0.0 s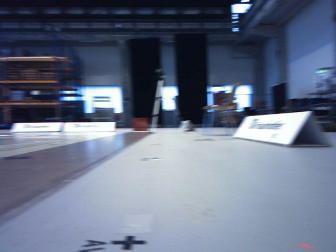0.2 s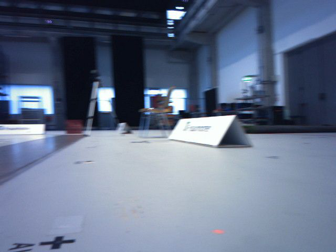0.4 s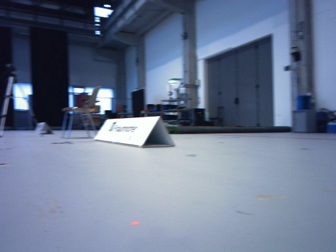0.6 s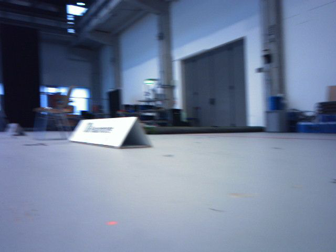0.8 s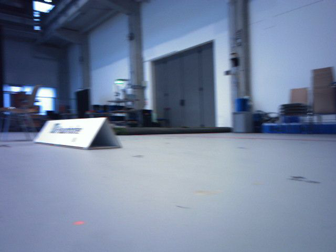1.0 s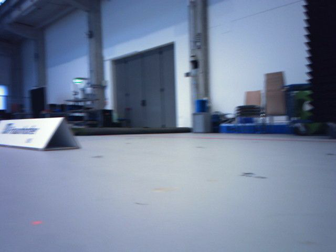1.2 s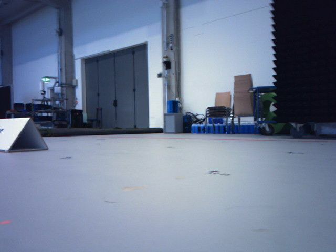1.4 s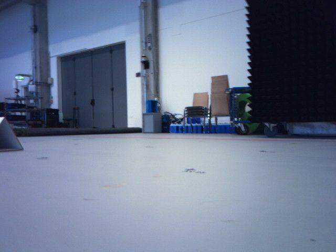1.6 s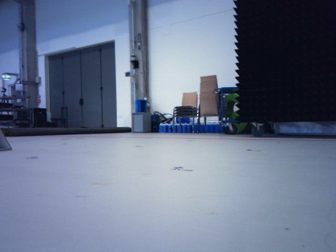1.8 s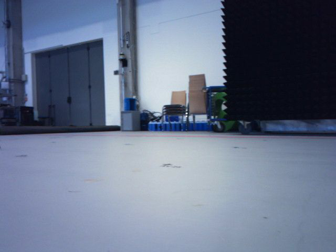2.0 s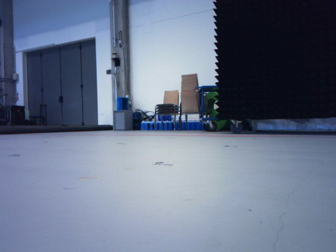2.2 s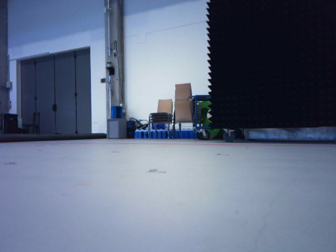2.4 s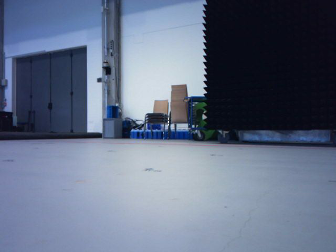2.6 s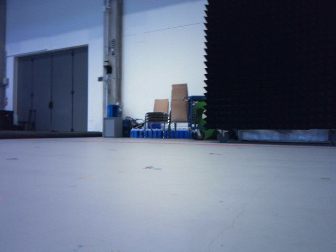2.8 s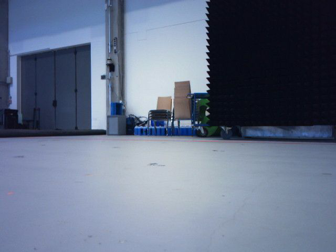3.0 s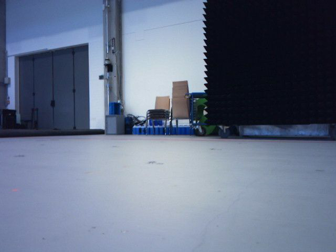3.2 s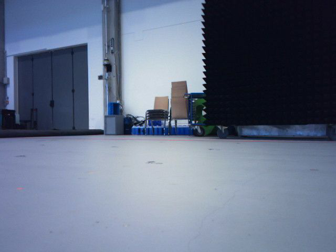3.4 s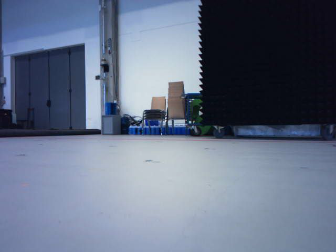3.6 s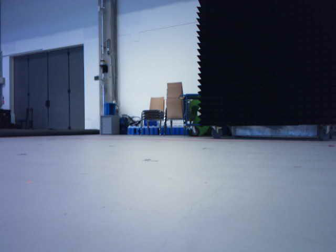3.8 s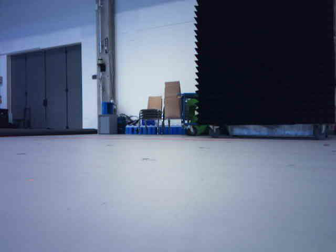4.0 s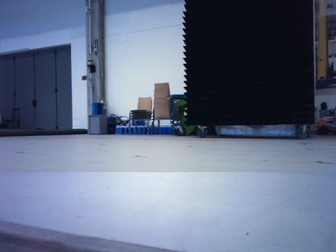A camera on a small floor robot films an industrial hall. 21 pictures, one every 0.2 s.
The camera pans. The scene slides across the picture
to the left.
The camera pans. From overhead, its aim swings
clockwise.
0.0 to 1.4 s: The camera swings to its right by about 55 degrees, and the scene slides to the left. It travels backward, about 0.2 m.
1.4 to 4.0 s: The scene slides to the left, as the camera pans about 10 degrees to its right. It travels backward, about 0.5 m, so what stands in front gets smaller.
The film runs backward here.
